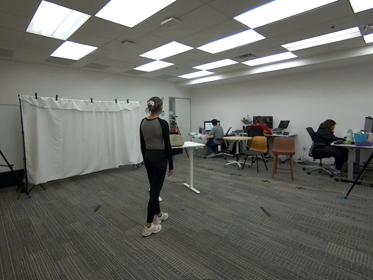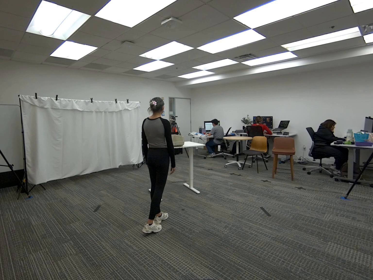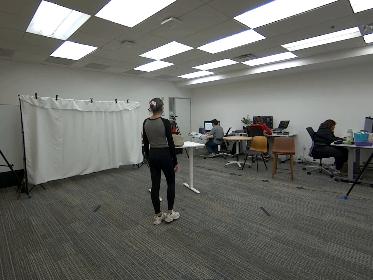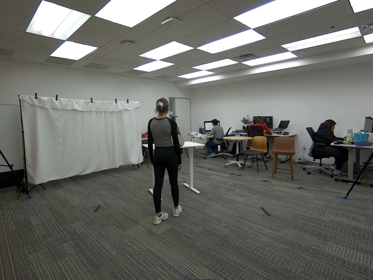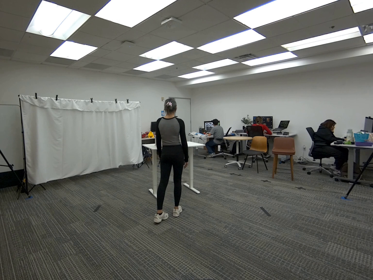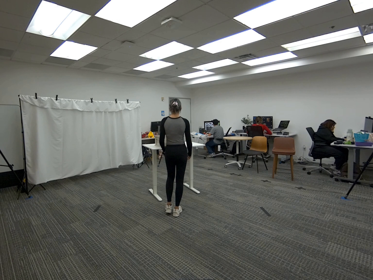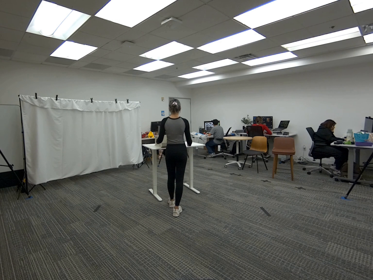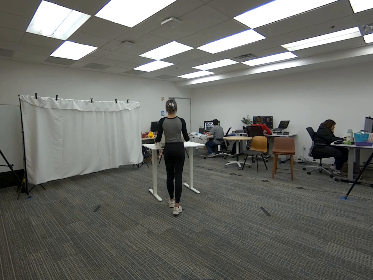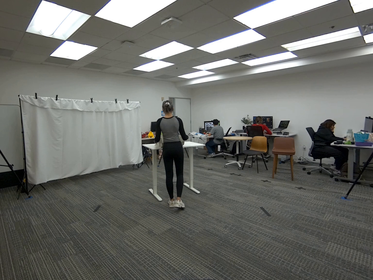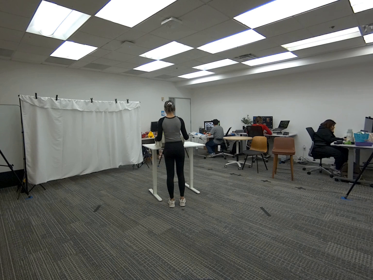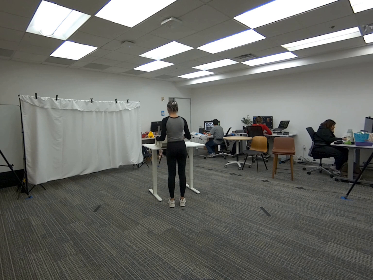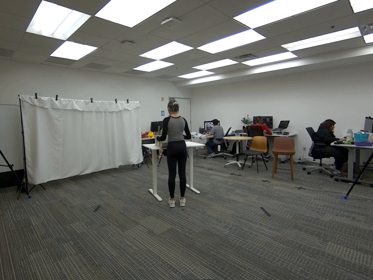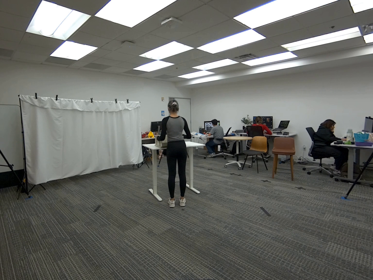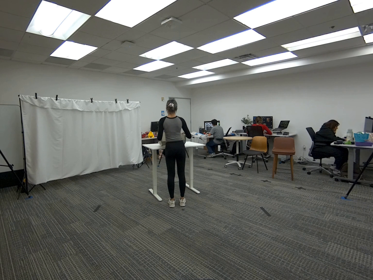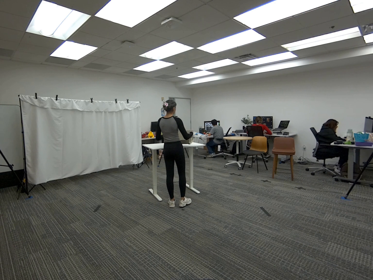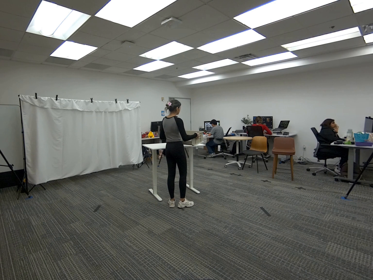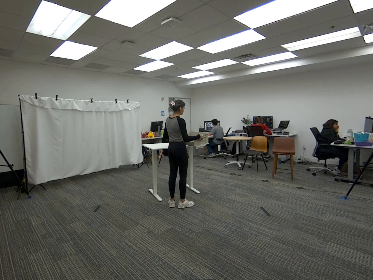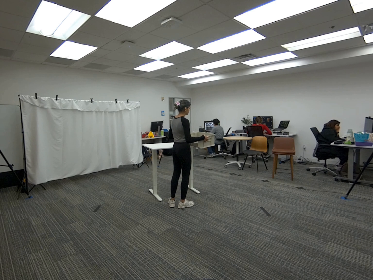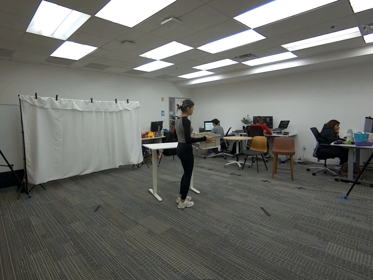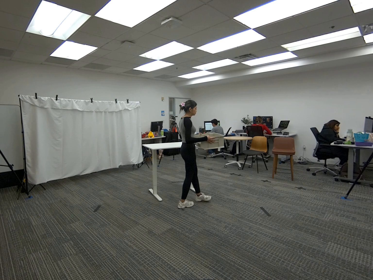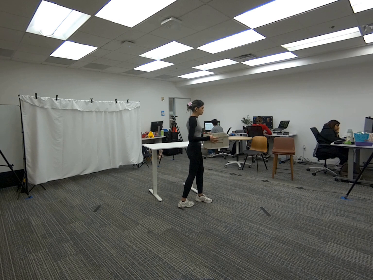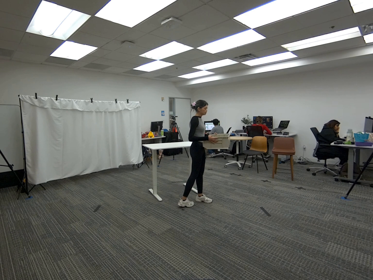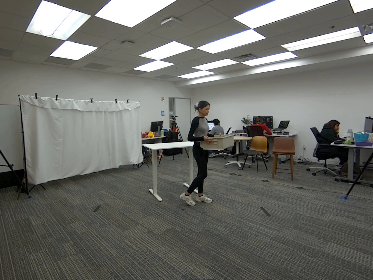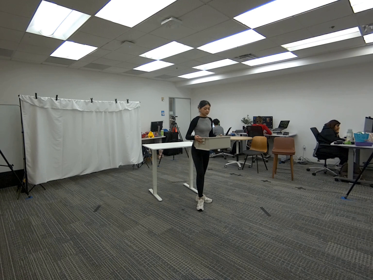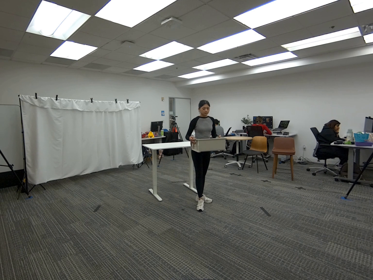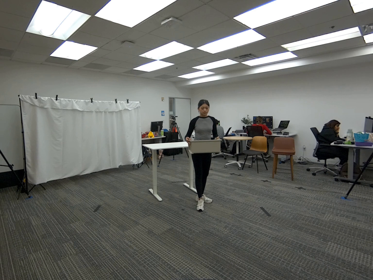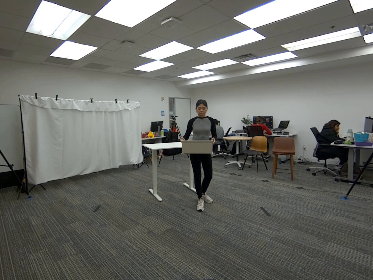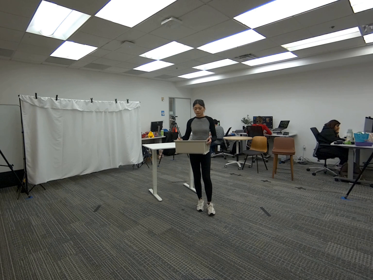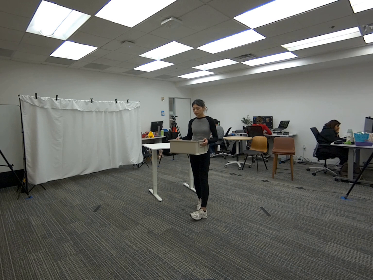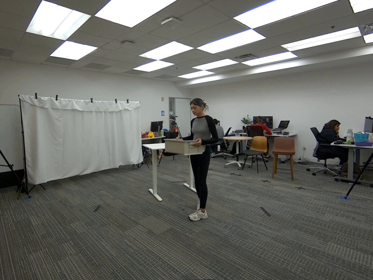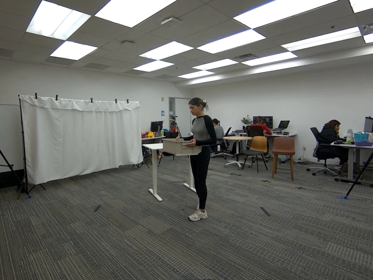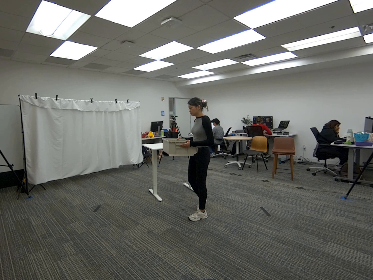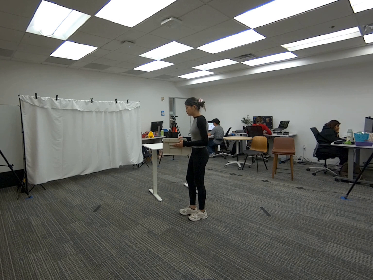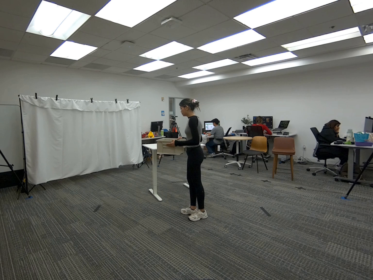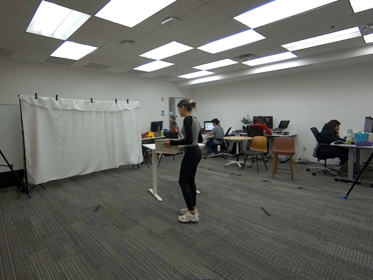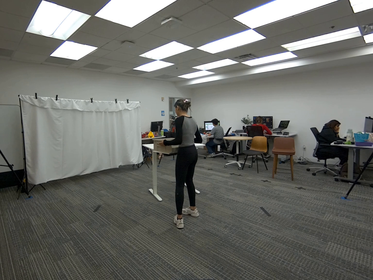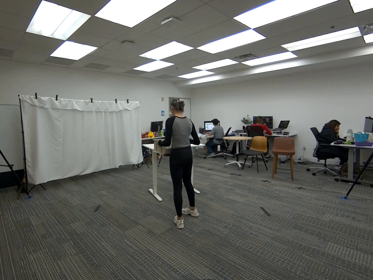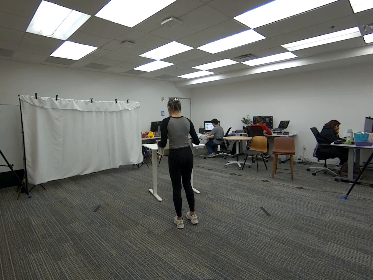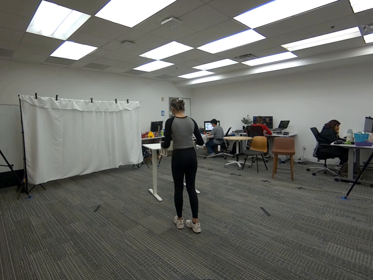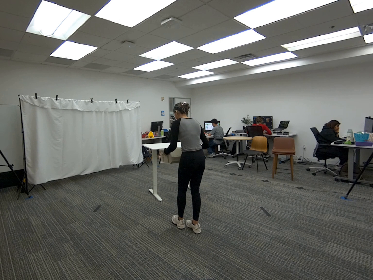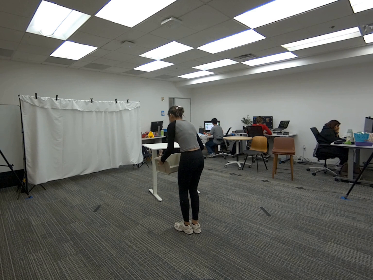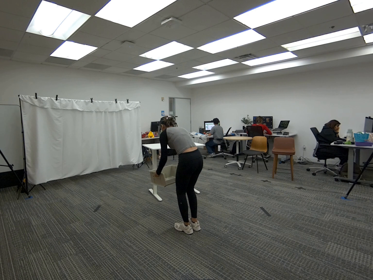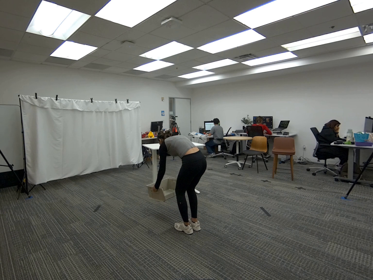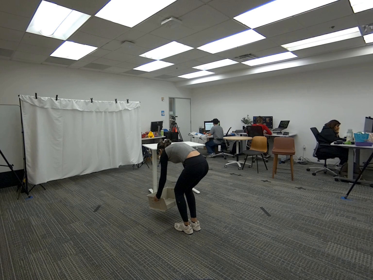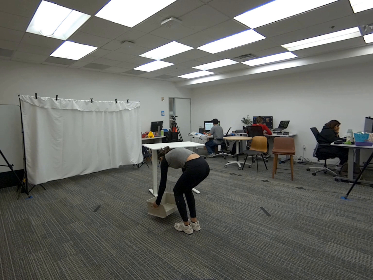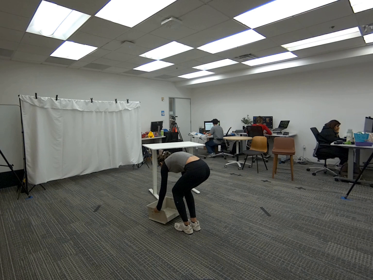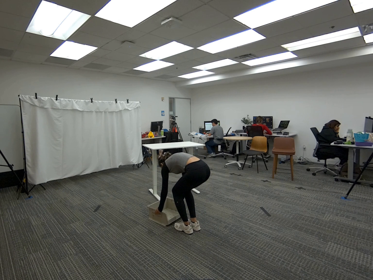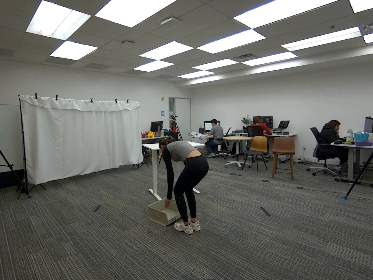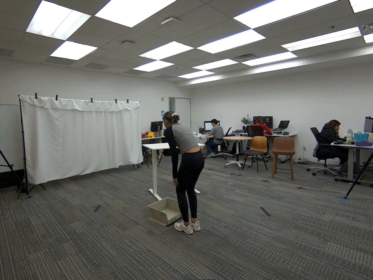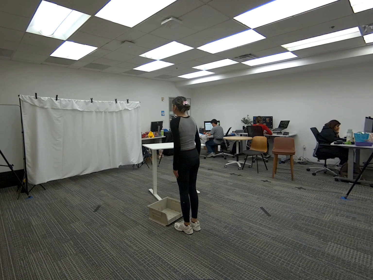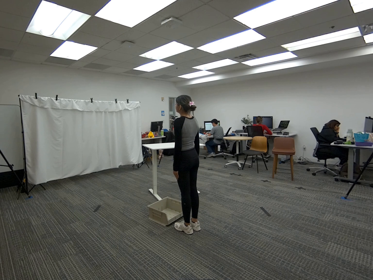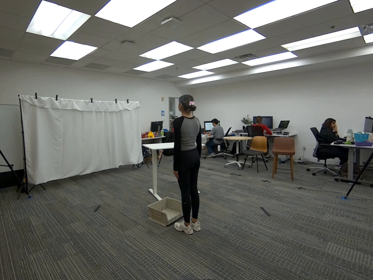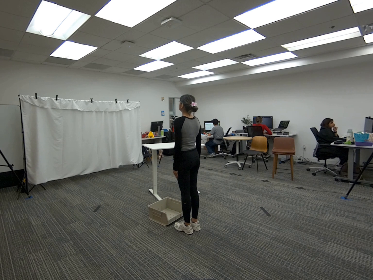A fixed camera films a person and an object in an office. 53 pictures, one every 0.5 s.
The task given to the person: Walk over to the beige bin on the white desk, pick up the bin with both hands walking around the bounding area. Place the bin on the ground when complete.
